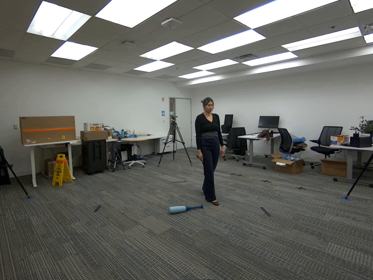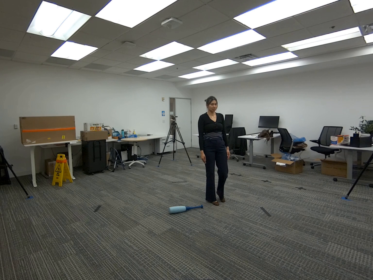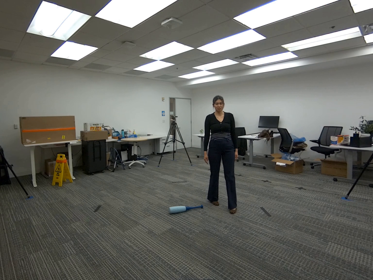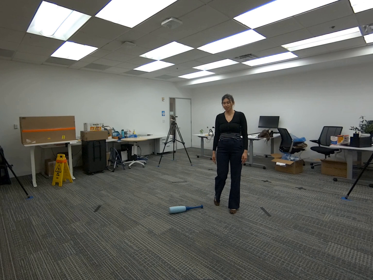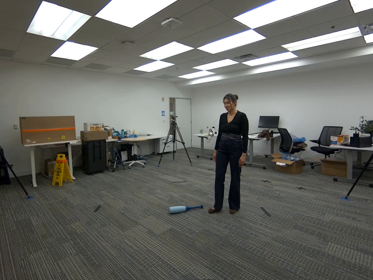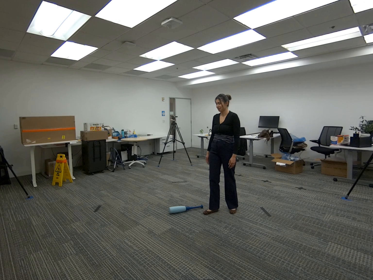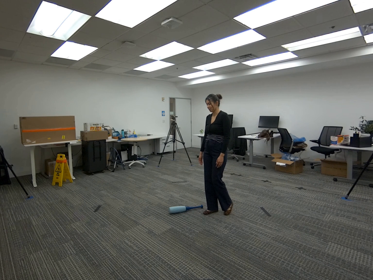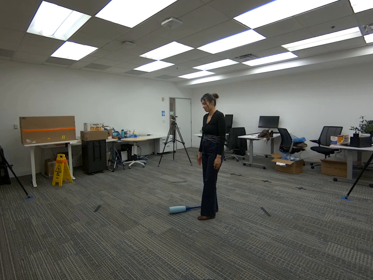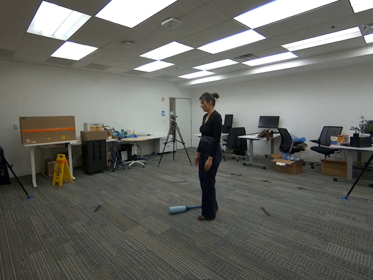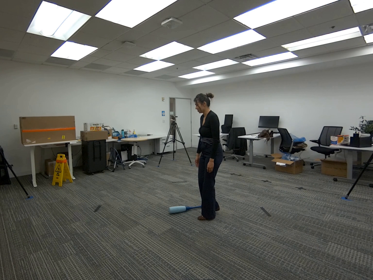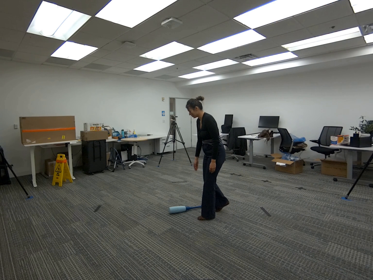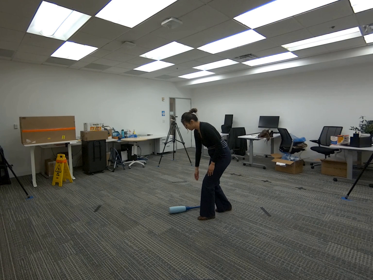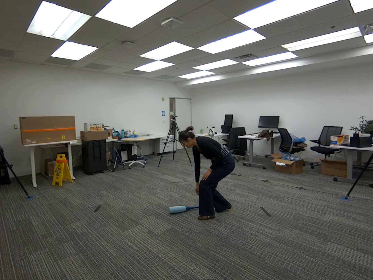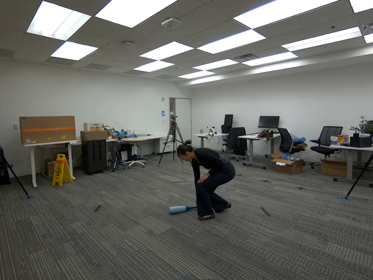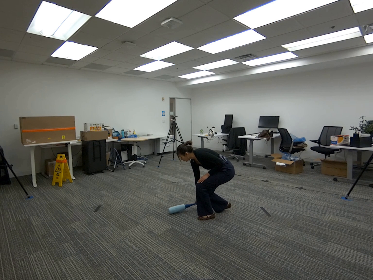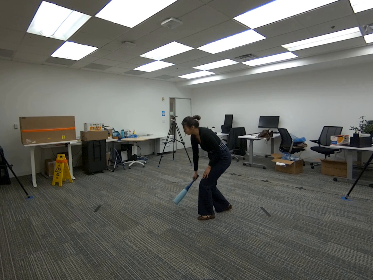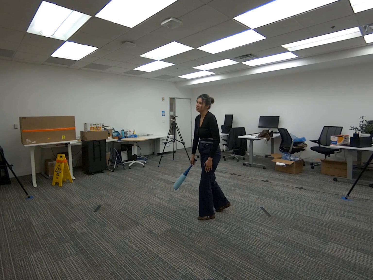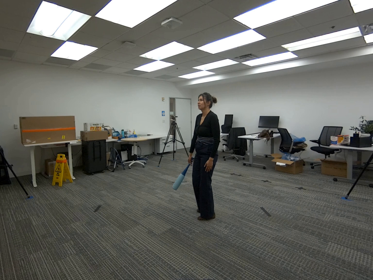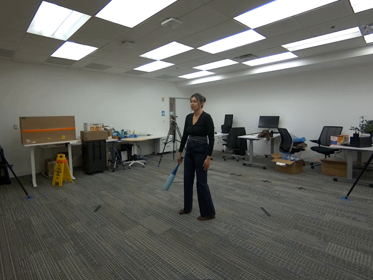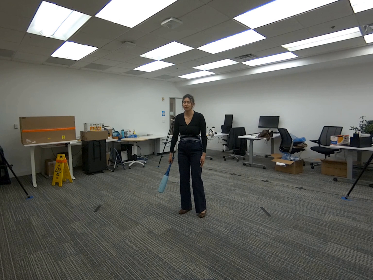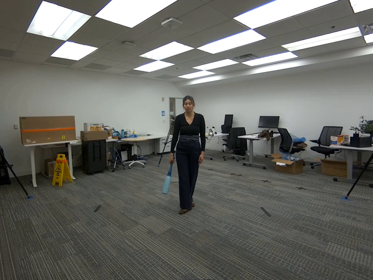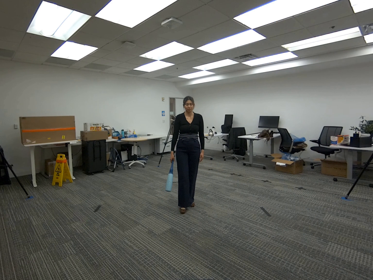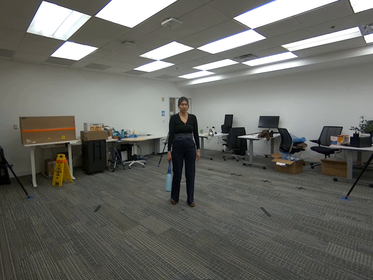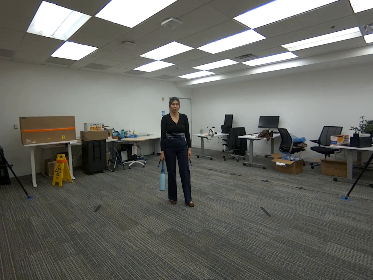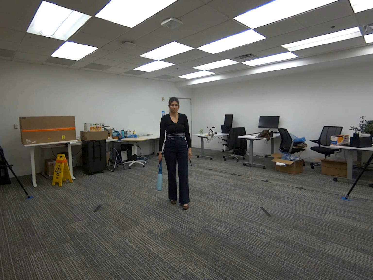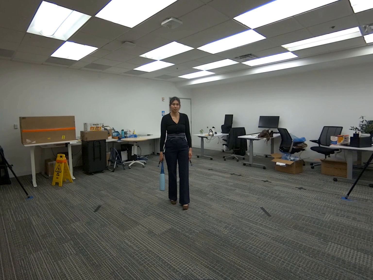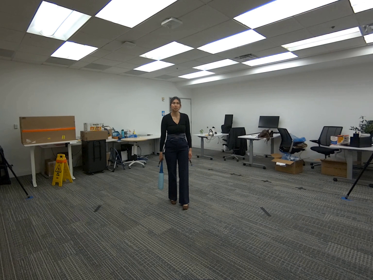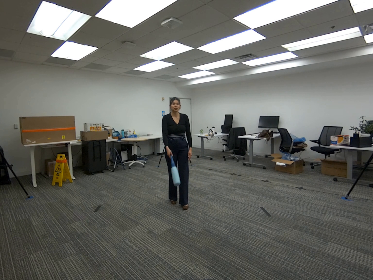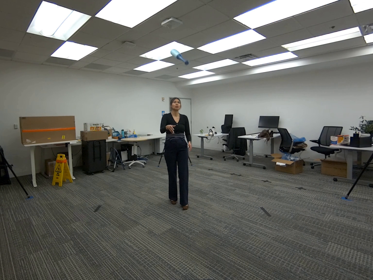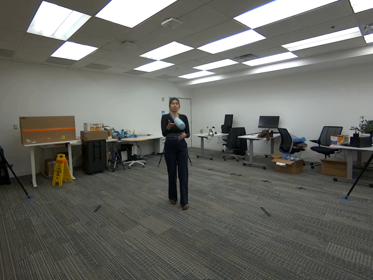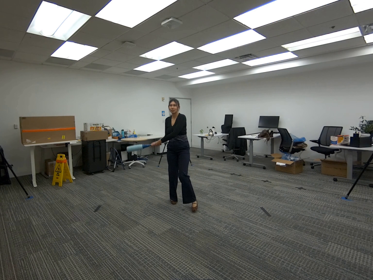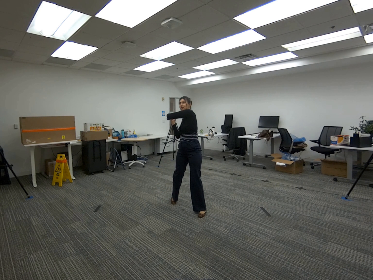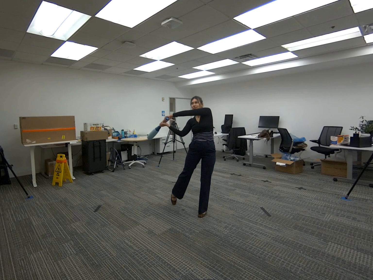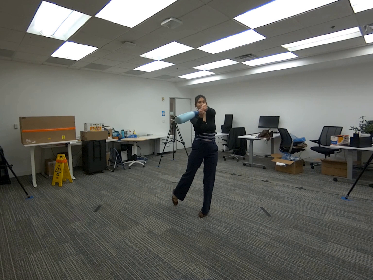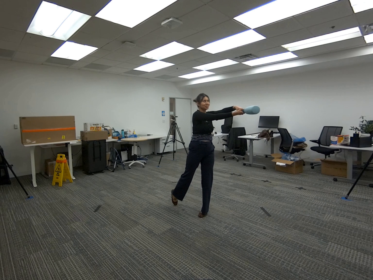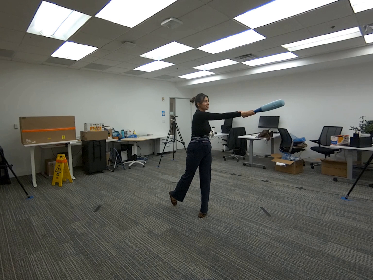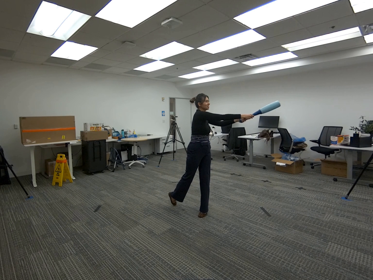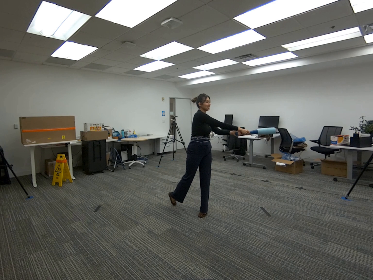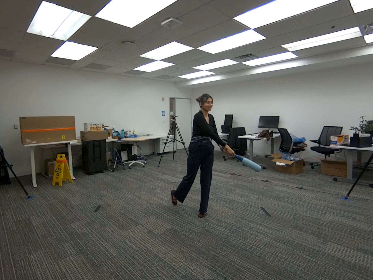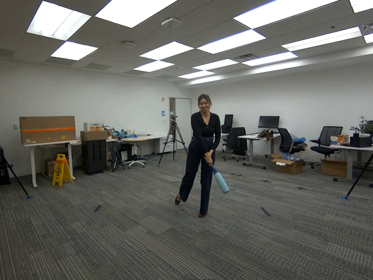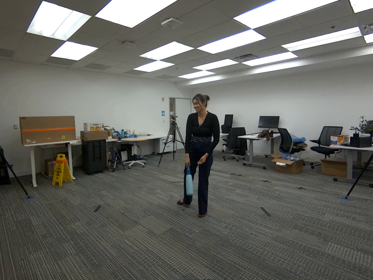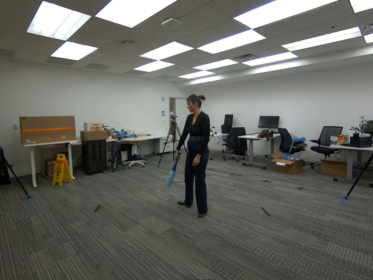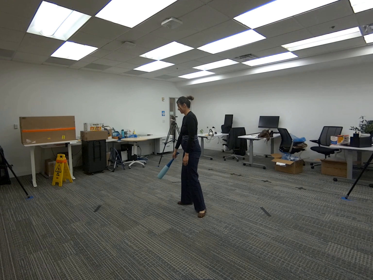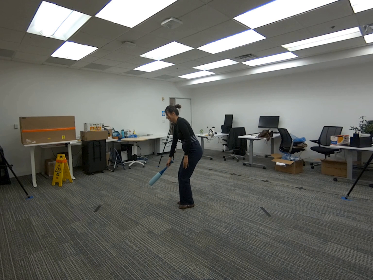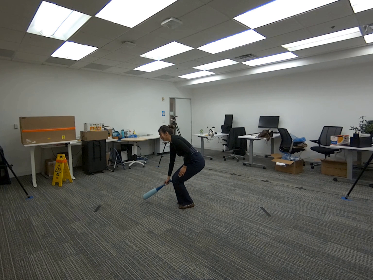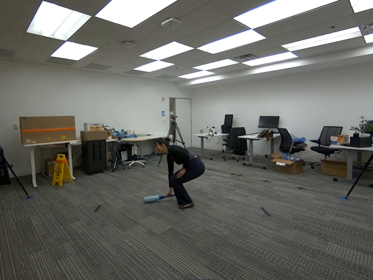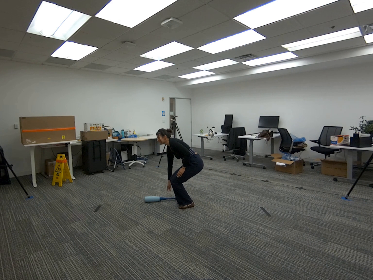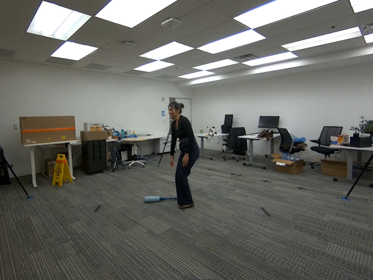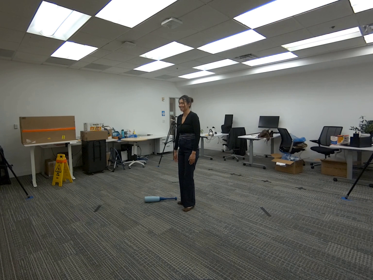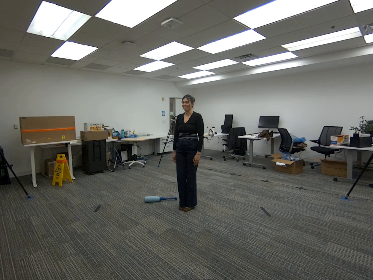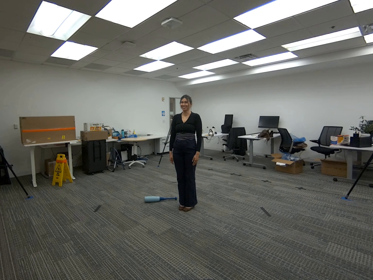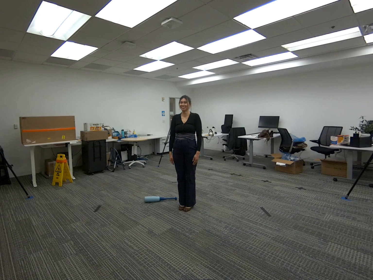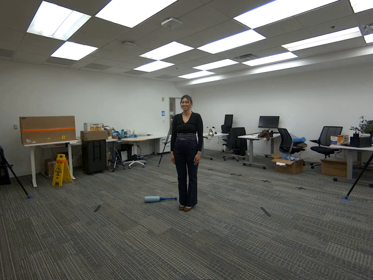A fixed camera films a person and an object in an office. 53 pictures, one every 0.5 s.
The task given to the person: Walk over to the base ball bat on the ground and pick up the baseball bat. Rotate the baseball bat in the air and when you catch the bat preform a swining motion. Place on the ground when complete.
